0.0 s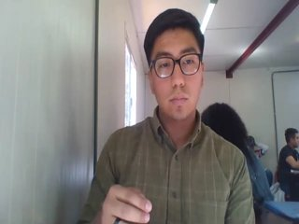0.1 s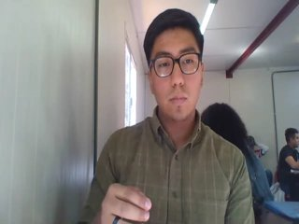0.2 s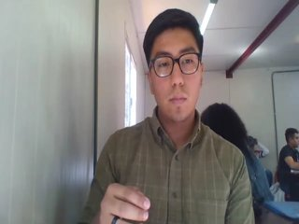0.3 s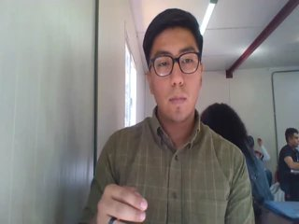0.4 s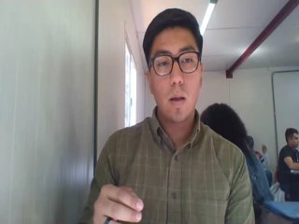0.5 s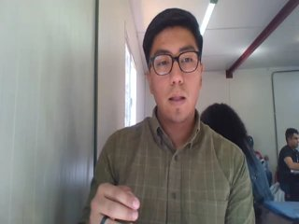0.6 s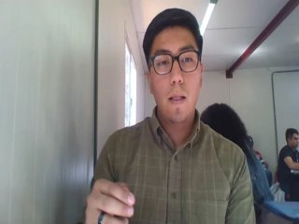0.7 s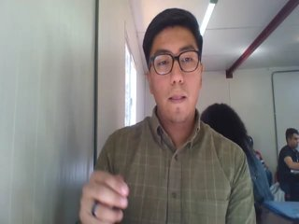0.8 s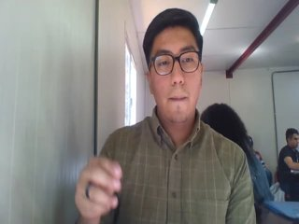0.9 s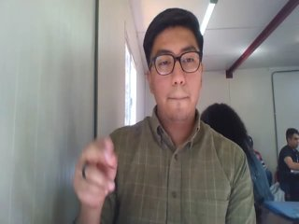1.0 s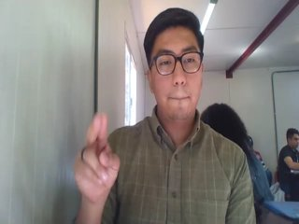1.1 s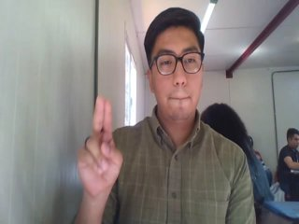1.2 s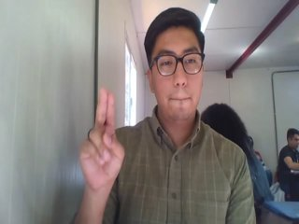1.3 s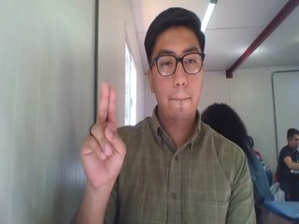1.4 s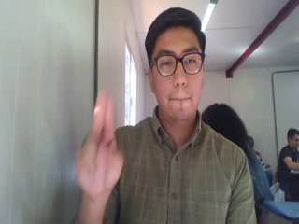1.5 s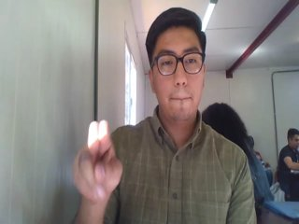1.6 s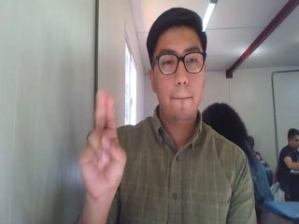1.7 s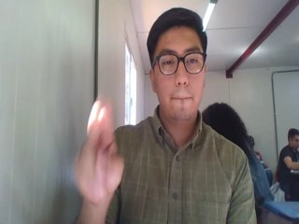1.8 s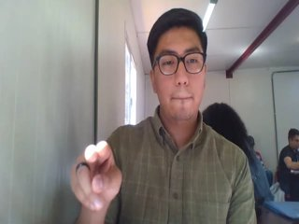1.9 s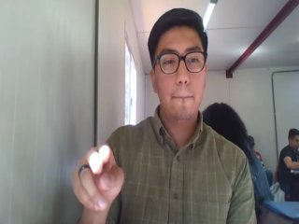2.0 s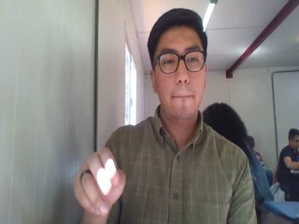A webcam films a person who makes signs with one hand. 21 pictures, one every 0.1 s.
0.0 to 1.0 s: Non-gesture.
1.1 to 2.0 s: Double click with two fingers.
